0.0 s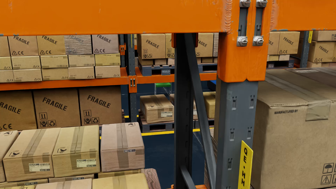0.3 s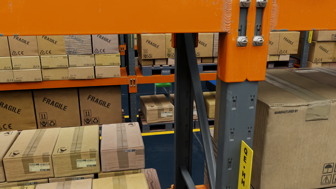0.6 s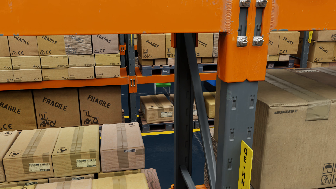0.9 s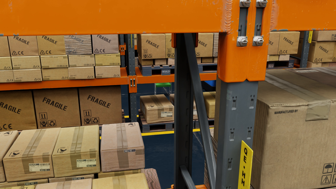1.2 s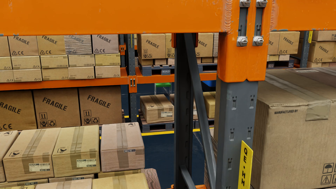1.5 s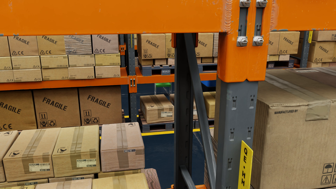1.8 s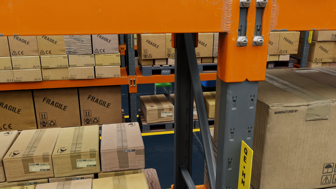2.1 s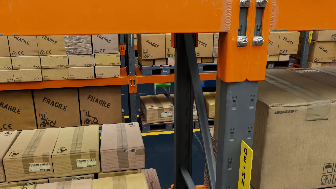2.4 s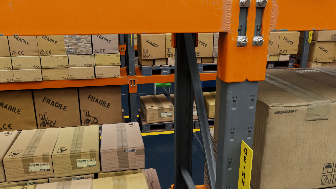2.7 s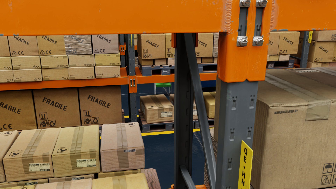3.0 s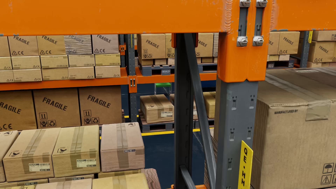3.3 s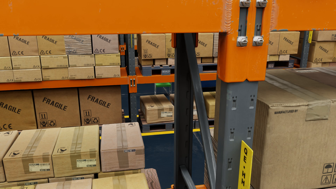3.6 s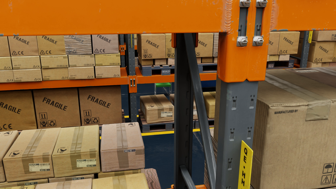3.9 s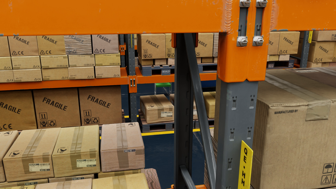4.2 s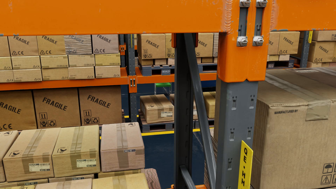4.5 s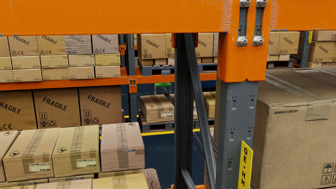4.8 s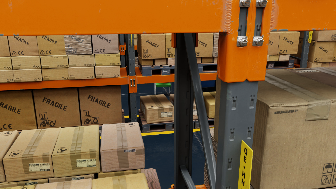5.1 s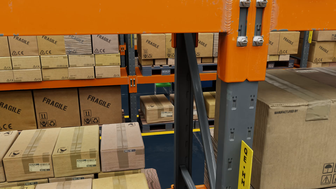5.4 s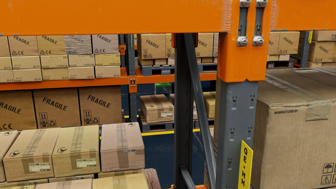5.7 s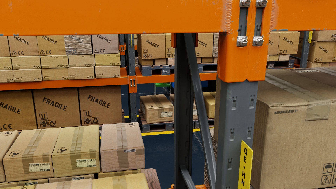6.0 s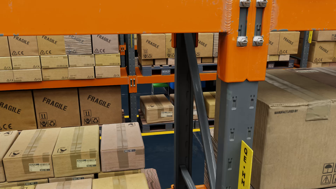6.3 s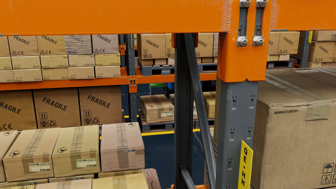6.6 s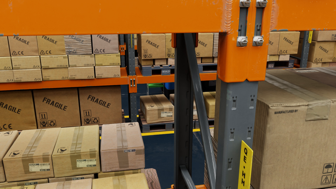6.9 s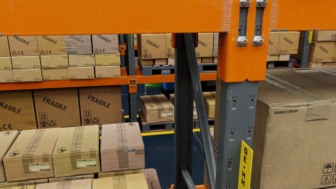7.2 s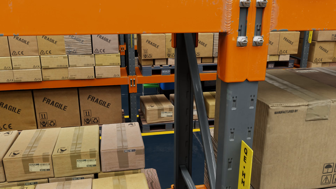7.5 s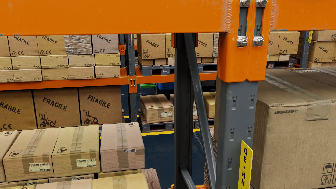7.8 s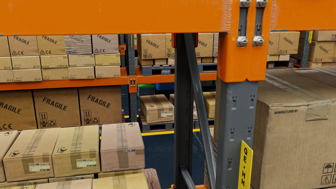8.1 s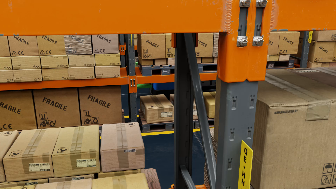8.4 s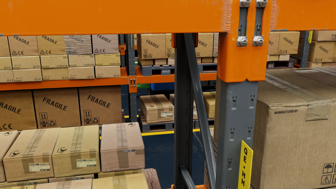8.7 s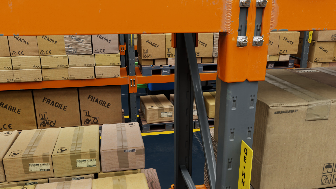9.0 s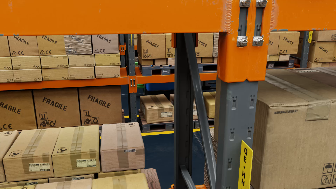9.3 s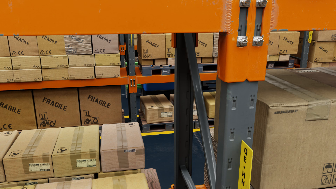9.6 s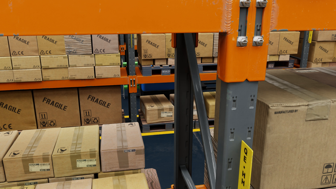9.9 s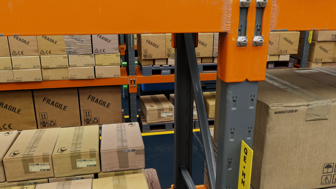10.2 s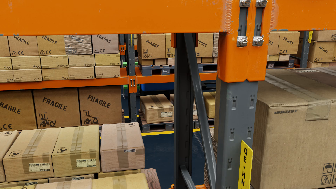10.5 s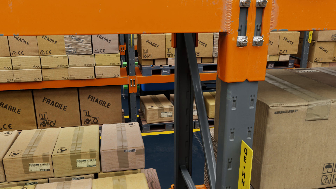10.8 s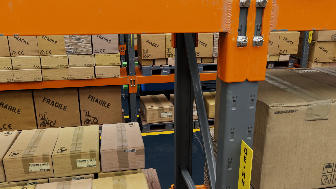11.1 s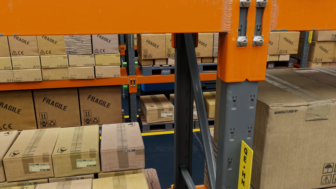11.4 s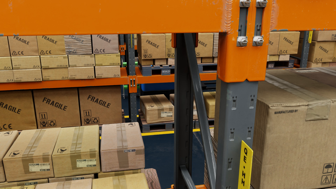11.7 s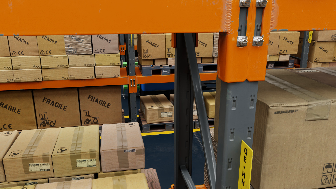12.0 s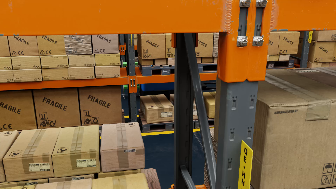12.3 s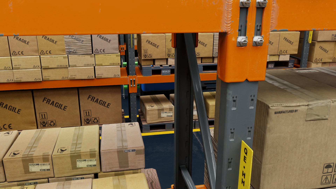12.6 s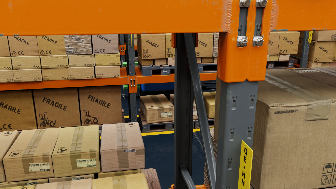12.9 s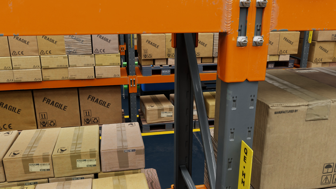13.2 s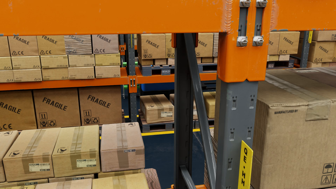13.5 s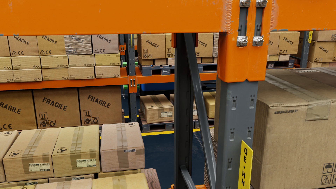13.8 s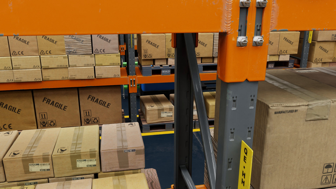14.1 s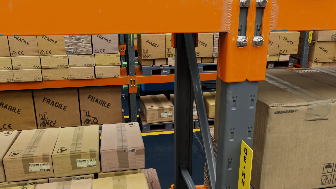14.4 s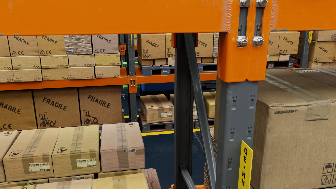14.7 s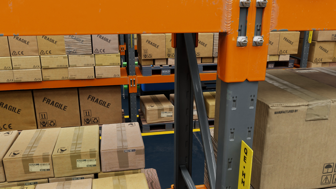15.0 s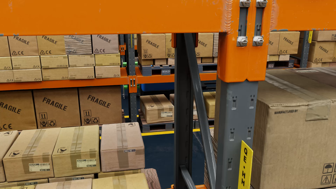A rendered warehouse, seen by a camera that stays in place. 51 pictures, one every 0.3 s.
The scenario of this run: A forklift runs into an object in its way.
